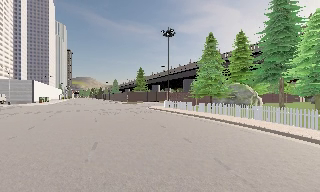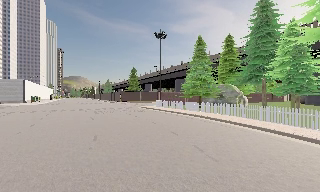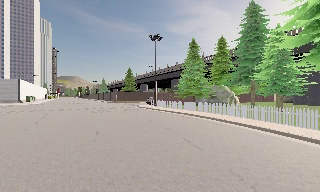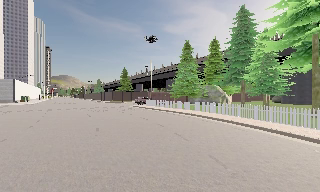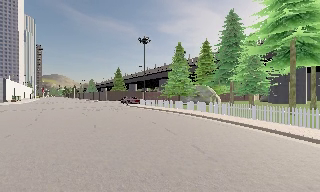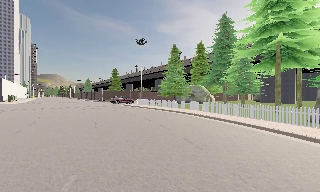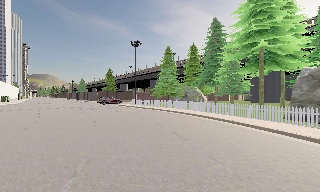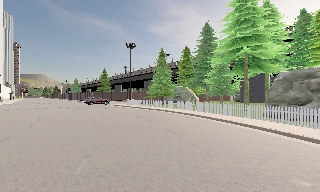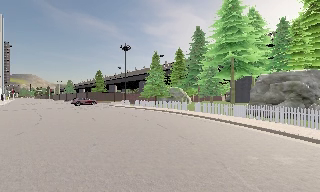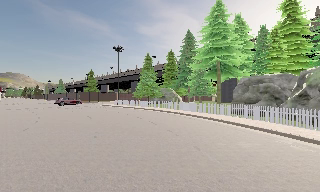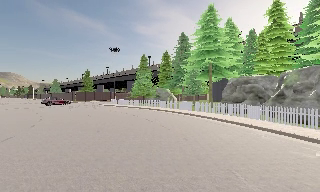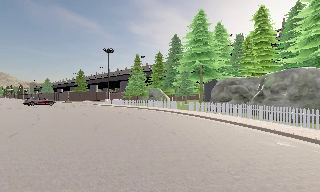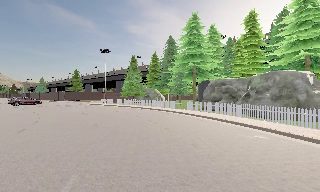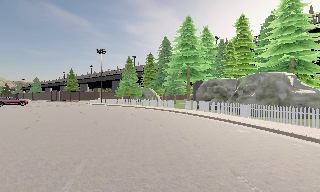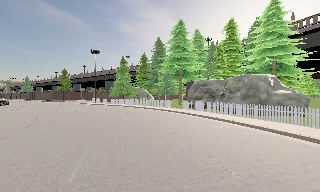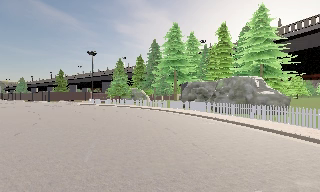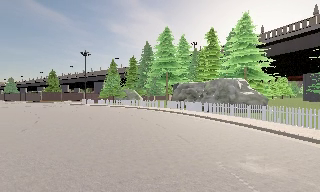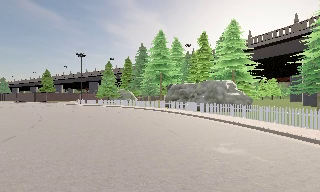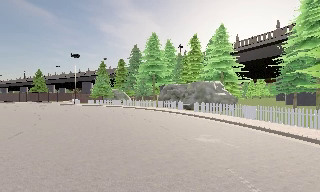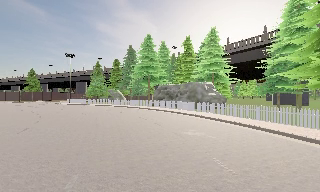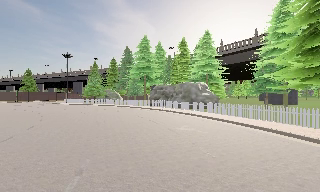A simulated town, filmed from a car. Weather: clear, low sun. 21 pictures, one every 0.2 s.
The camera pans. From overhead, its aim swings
clockwise.
The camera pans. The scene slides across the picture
to the left.
0.0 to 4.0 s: The scene slides to the left, as the camera pans about 40 degrees to its right. It travels backward, about 20 m.
The film runs backward here.
